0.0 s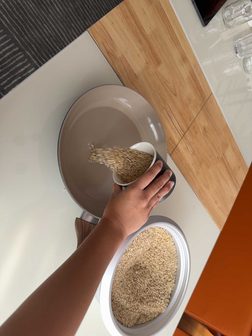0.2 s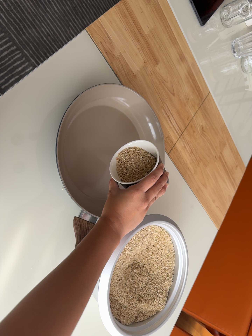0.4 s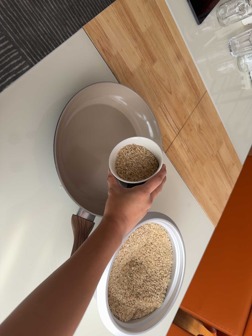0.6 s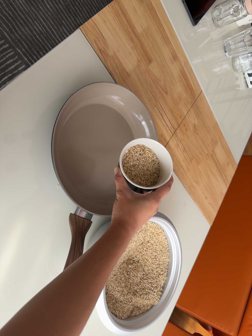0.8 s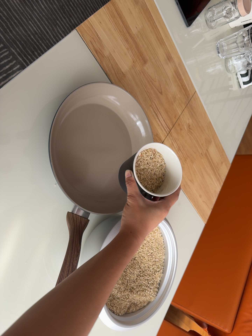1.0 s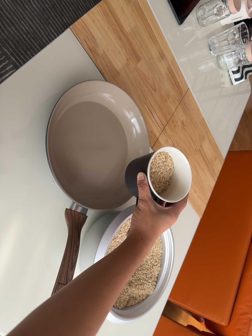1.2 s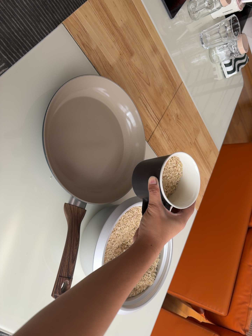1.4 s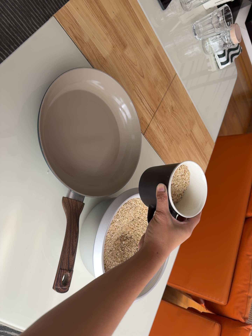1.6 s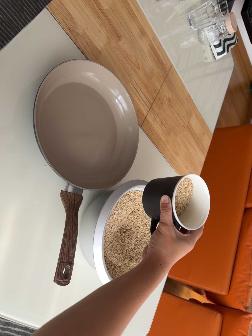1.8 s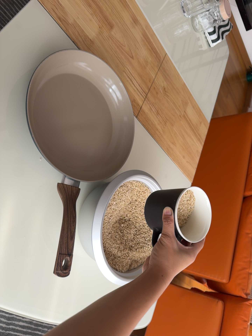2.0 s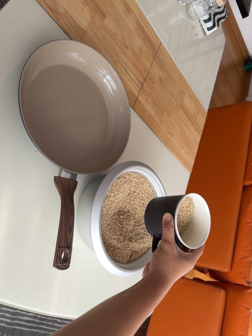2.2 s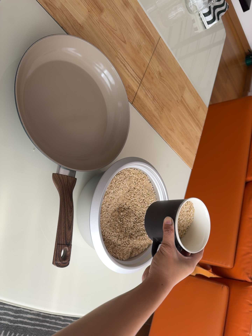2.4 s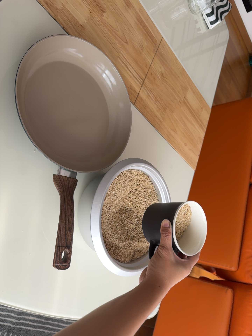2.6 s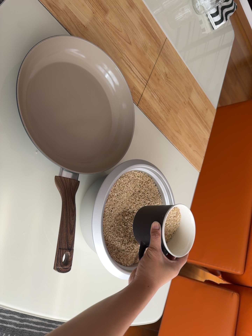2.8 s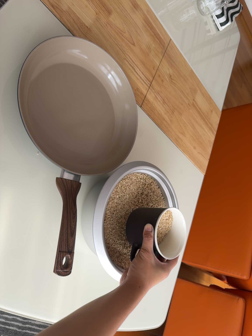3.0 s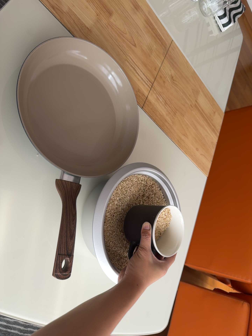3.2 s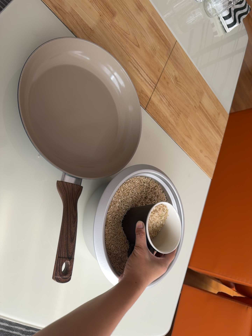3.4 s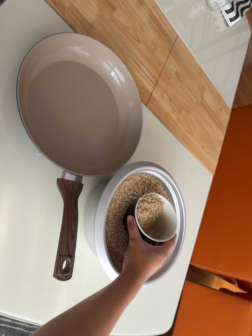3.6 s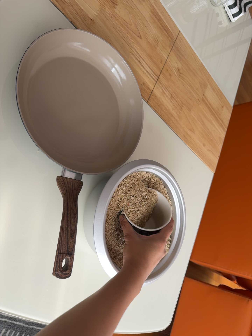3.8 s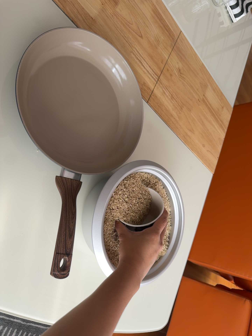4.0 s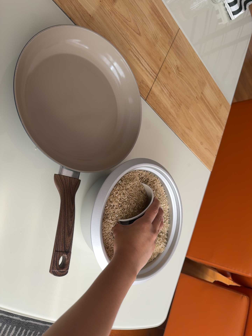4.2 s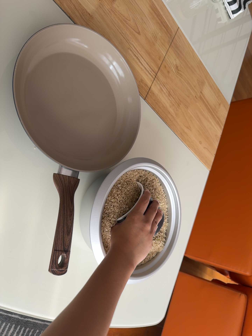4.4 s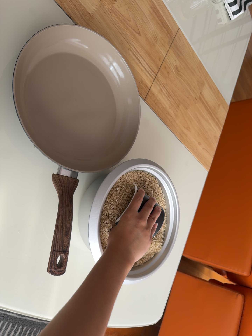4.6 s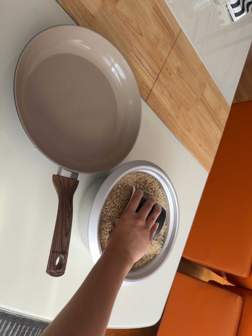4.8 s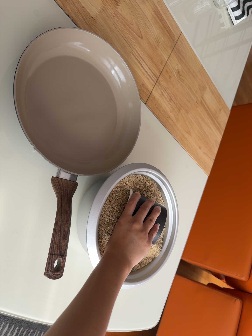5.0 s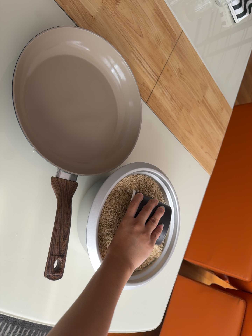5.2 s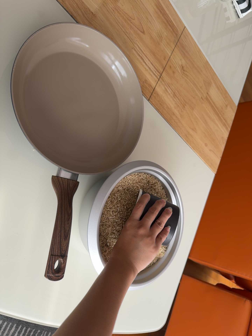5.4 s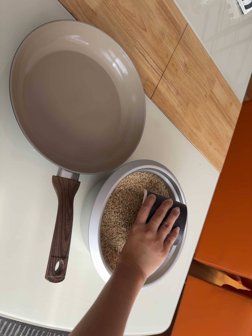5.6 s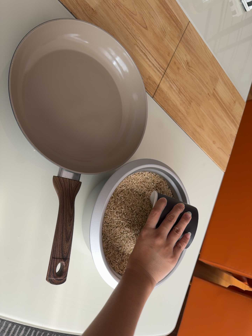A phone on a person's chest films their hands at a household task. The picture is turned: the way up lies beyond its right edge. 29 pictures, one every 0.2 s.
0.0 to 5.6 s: The camera travels forward and to its right, about 9 cm, so what stands in front looms larger. It rolls about its line of sight by about 10 degrees, and the scene rotates counterclockwise.
The film runs backward here.
